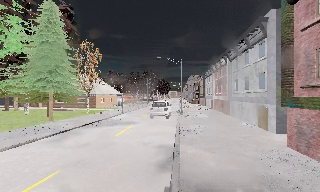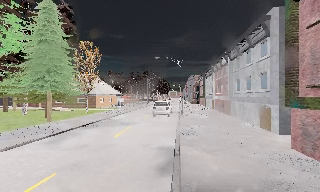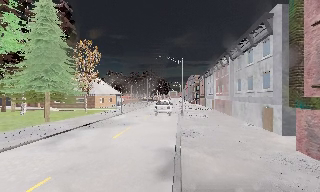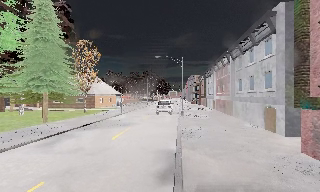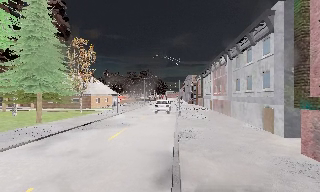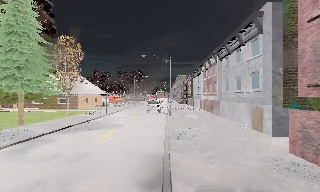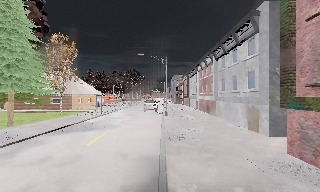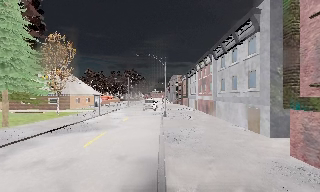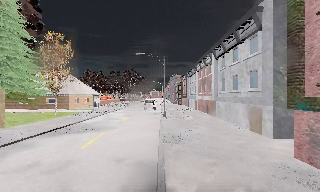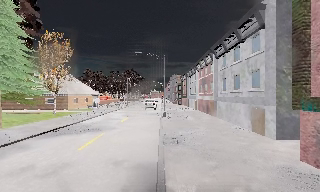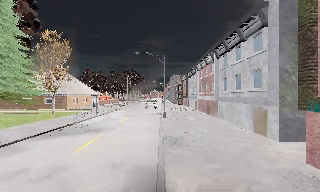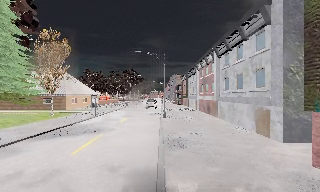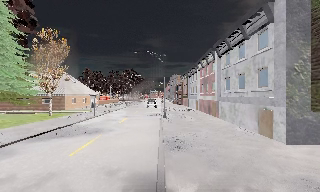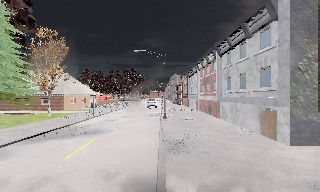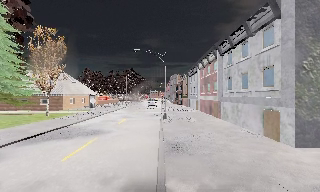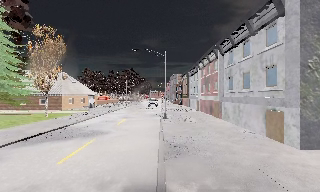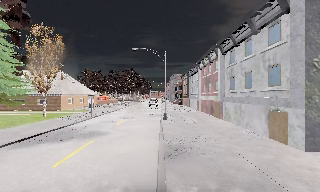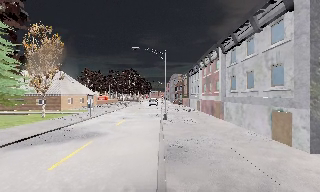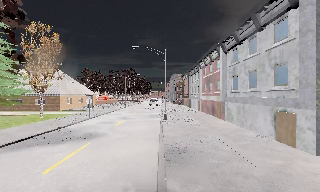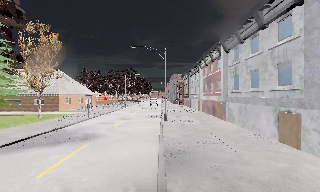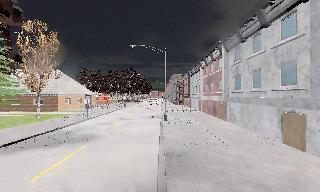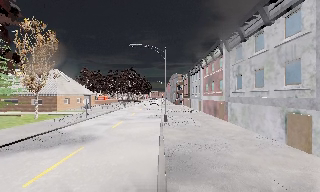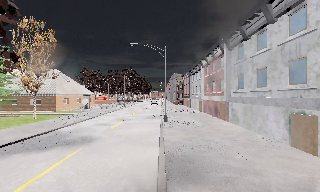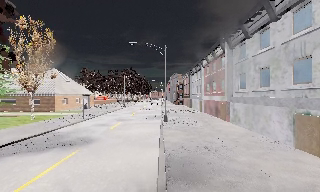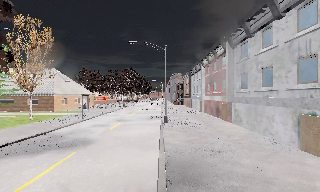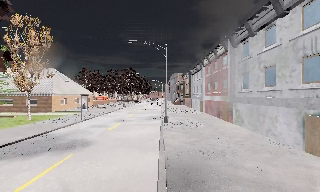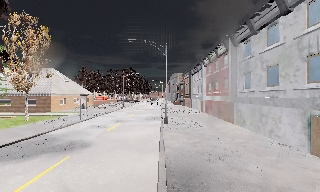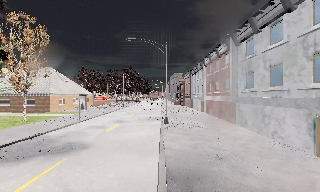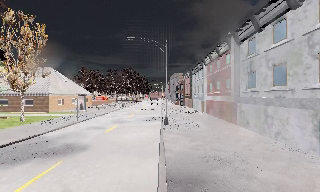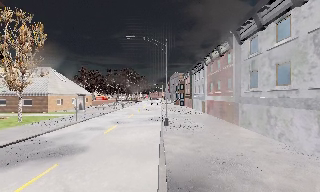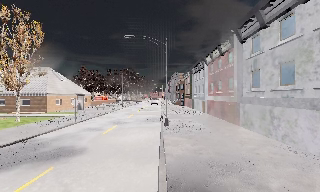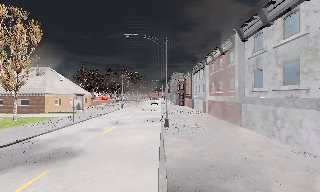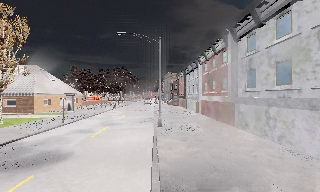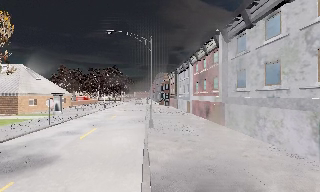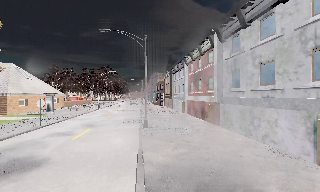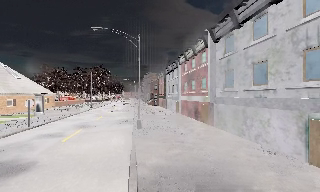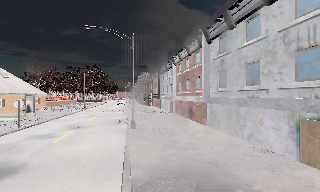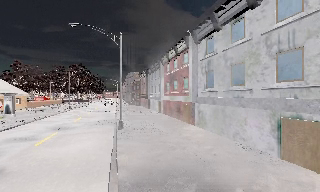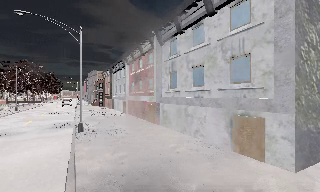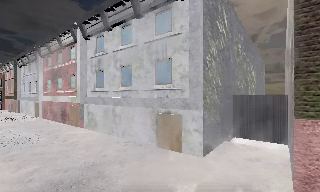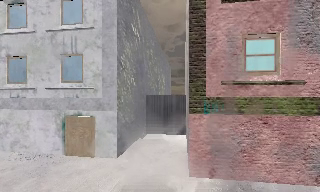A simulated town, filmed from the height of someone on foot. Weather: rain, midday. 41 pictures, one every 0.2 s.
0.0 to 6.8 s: The scene slides to the left, as the camera pans about 15 degrees to its right. It travels forward, about 9 m, so what stands in front looms larger.
6.8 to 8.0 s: The camera pans to its right, which is clockwise from overhead, by about 75 degrees.
The film runs forward here.
